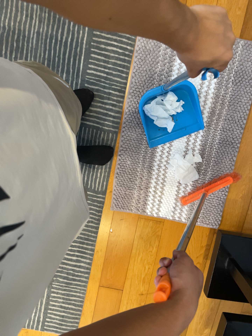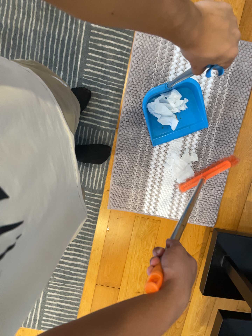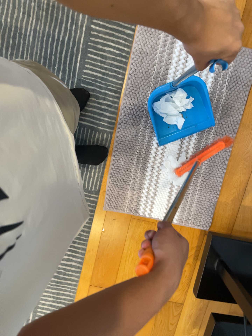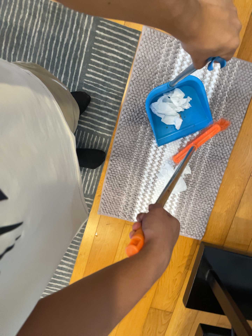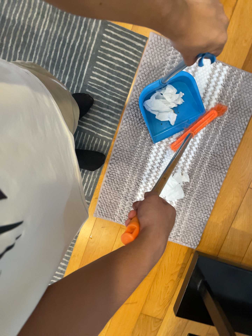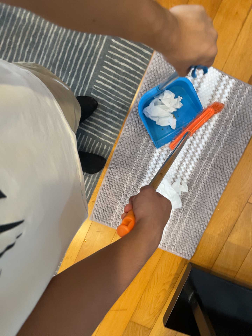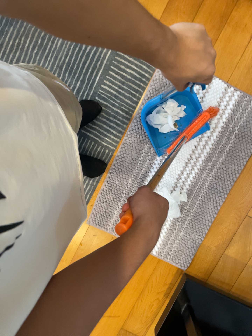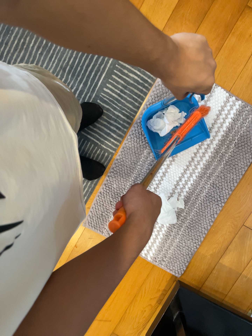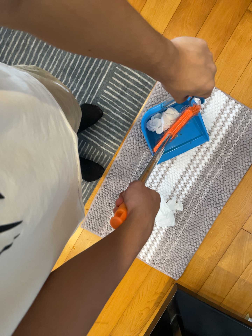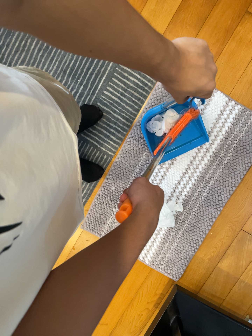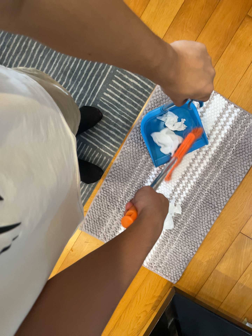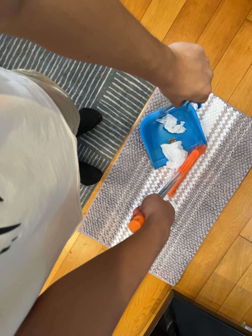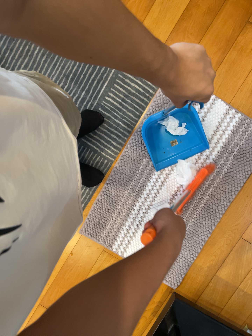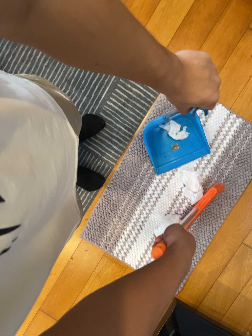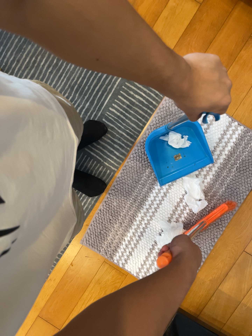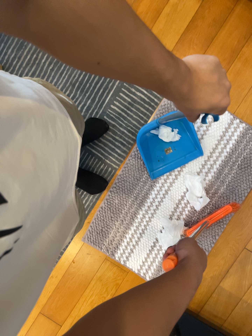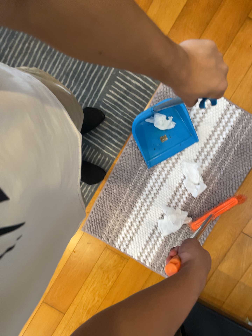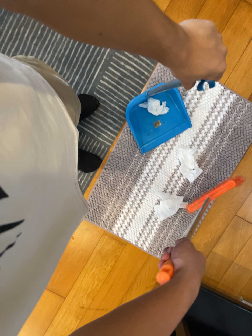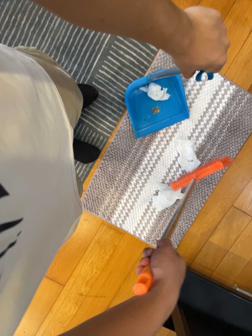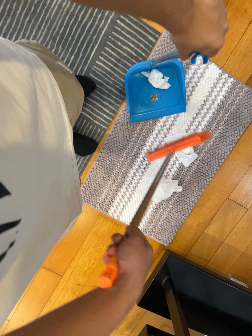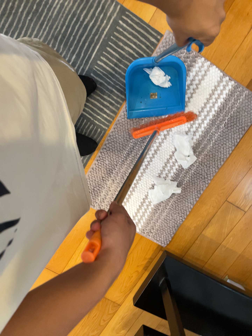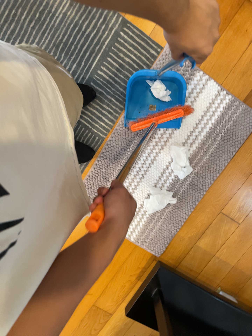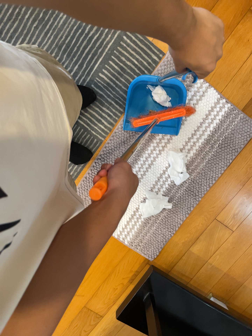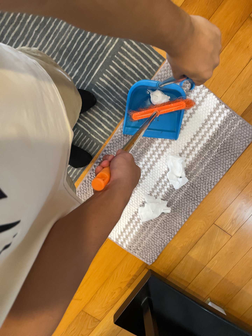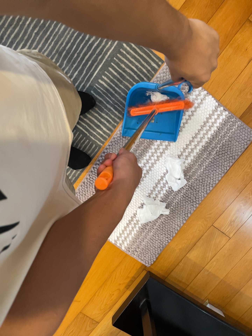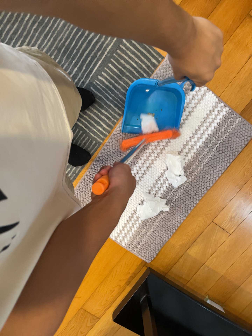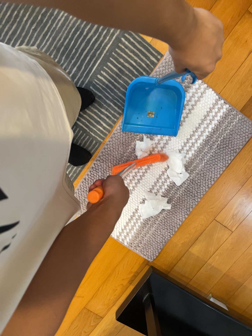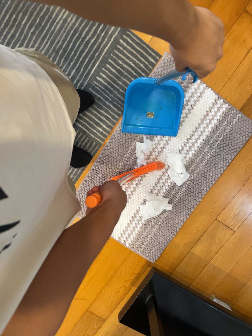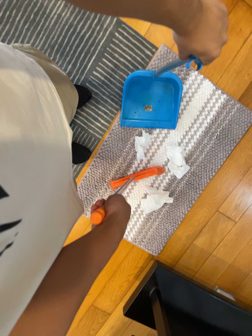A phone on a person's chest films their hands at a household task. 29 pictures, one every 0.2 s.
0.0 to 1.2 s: The camera rolls about its line of sight by about 15 degrees, and the scene rotates clockwise.
1.2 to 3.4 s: The camera shifts only a little, or ends up much as it began.
3.4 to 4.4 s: The camera travels toward the top of its view, about 7 cm.
4.4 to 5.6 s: The camera shifts only a little, or ends up much as it began.
The film runs backward here.
